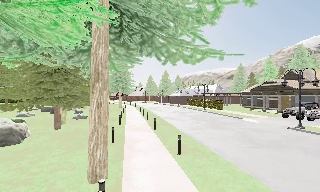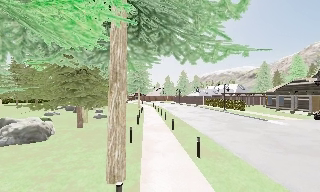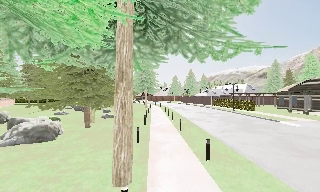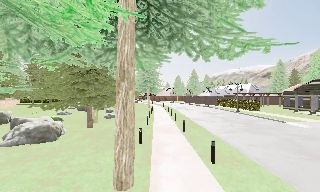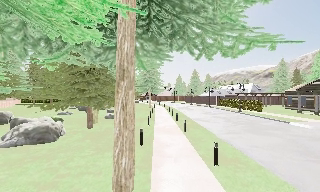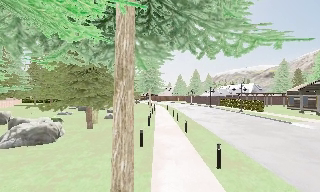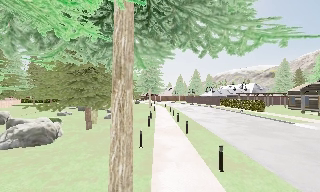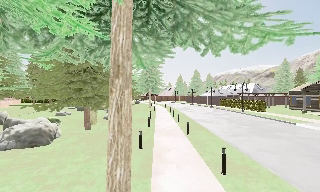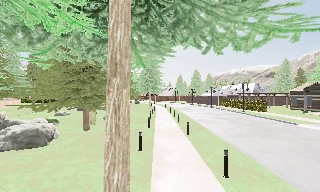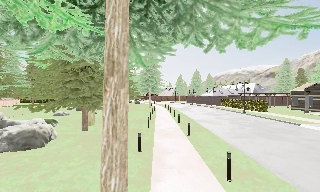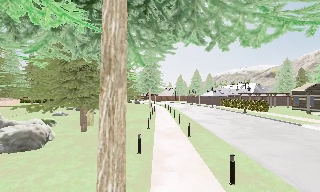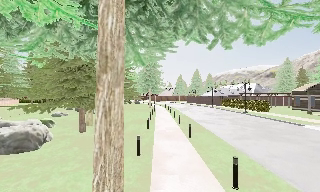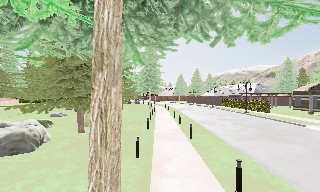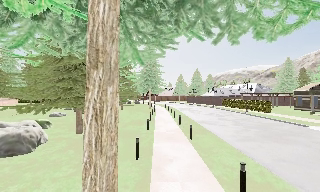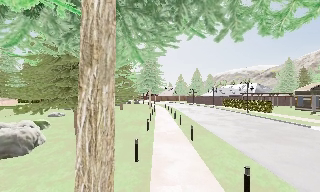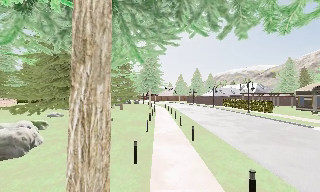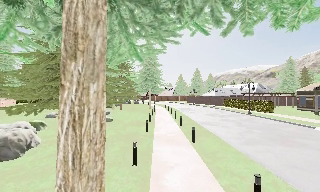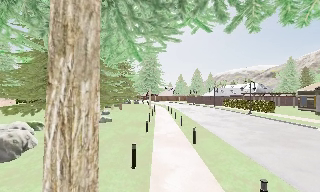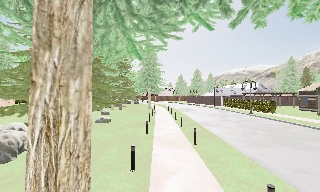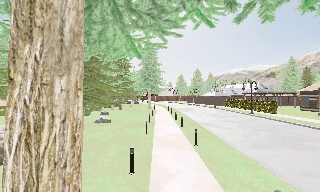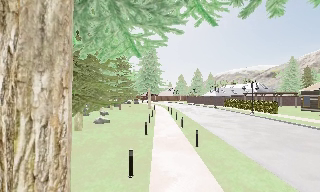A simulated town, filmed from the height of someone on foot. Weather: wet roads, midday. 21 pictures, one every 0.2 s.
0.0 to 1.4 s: The camera pans to its left, which is counterclockwise from overhead, by about 10 degrees. It travels forward, about 1.5 m, so what stands in front looms larger.
1.4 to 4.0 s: The camera travels forward, about 2.5 m, so what stands in front looms larger.
The film runs forward here.
